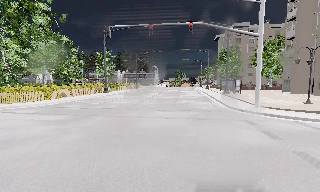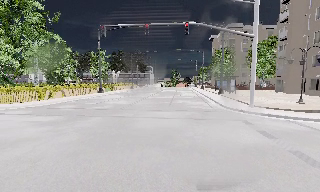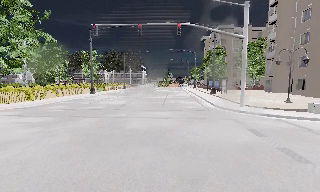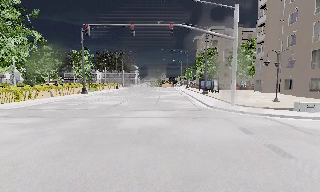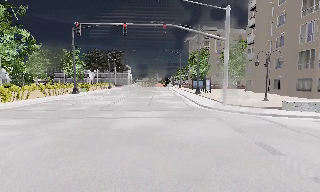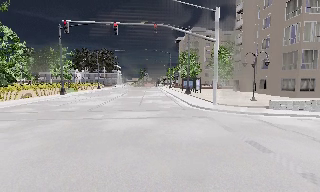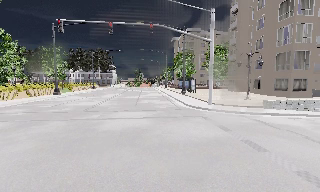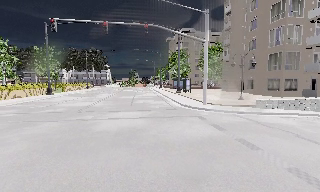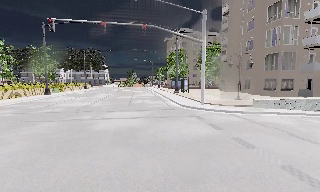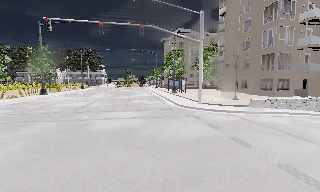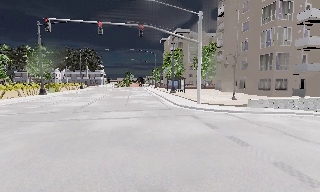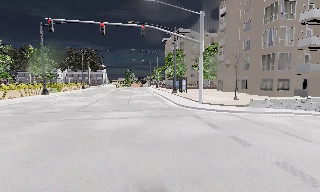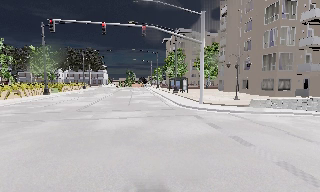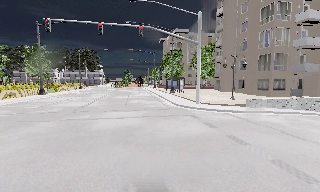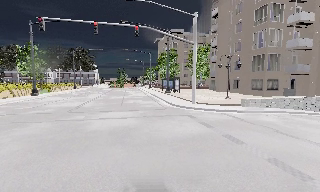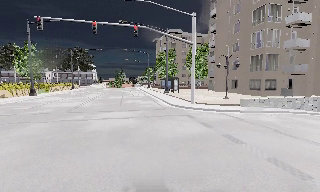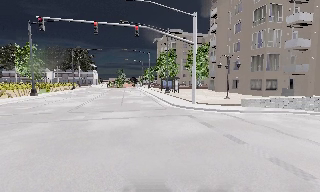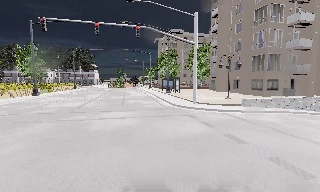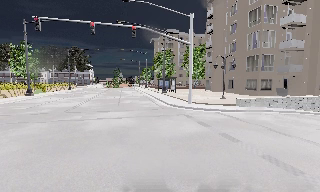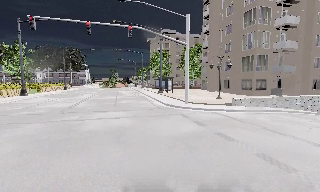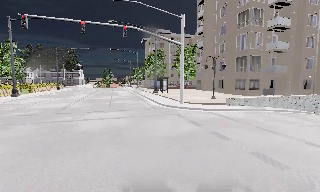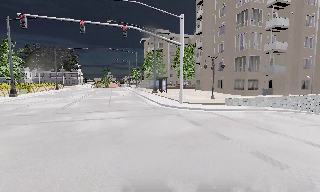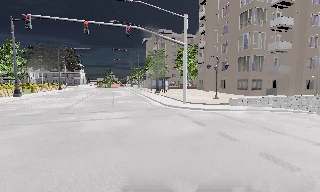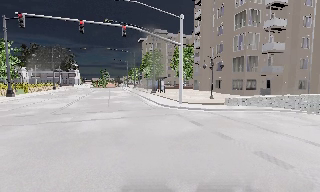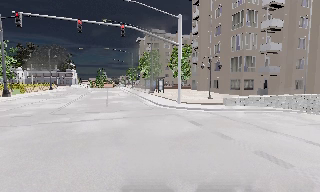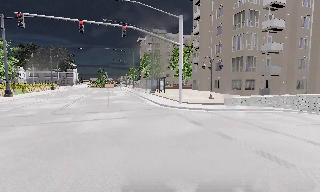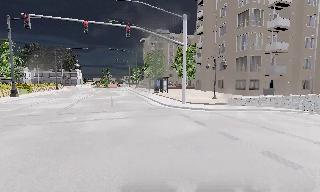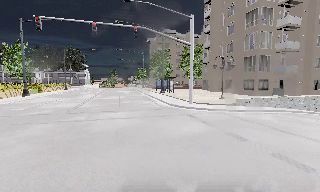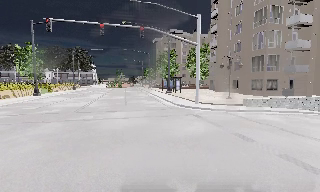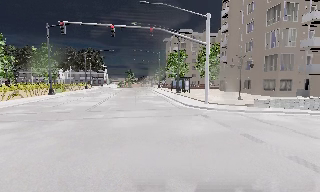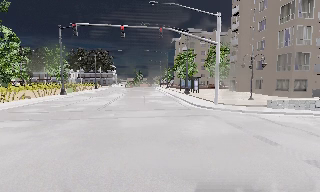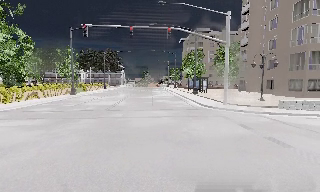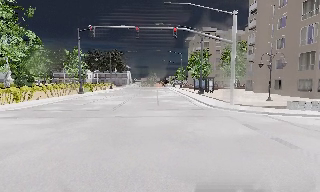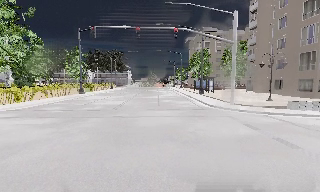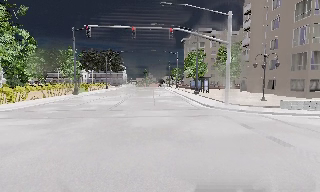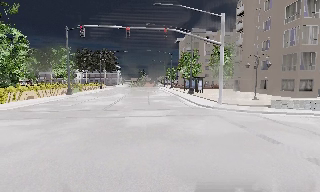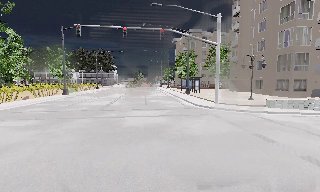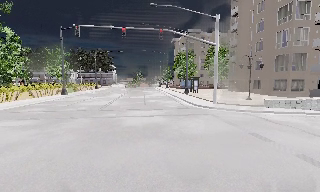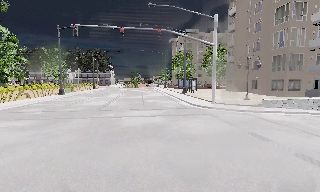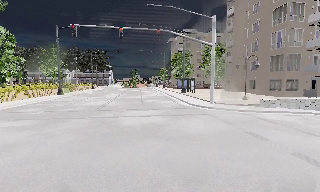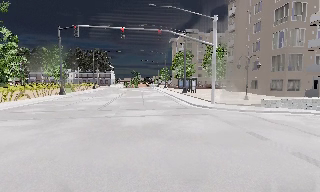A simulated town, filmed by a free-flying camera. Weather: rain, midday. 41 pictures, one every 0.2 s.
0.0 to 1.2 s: The scene slides to the left, as the camera pans about 15 degrees to its right.
1.2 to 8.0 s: The camera travels backward and to its left, about 1.5 m, so what stands in front gets smaller.
The film runs backward here.
